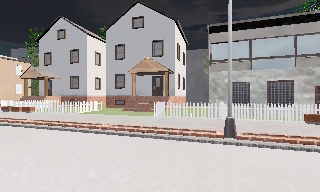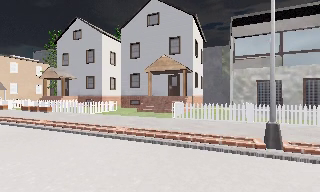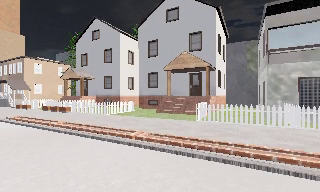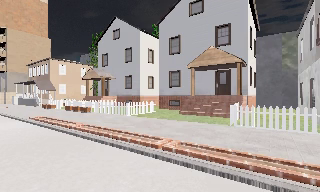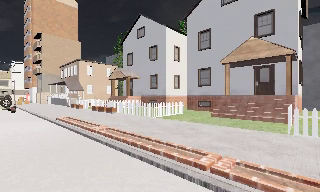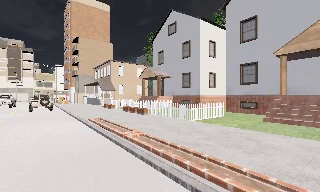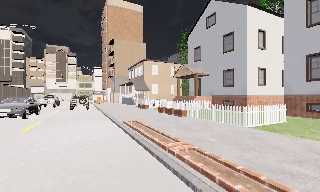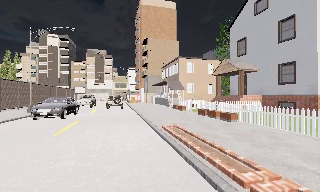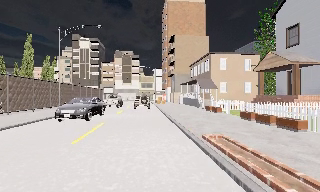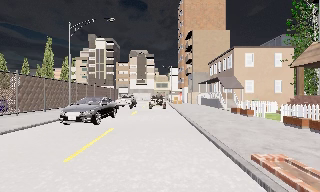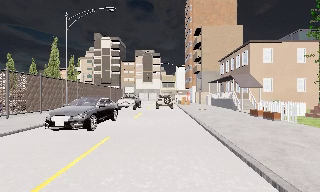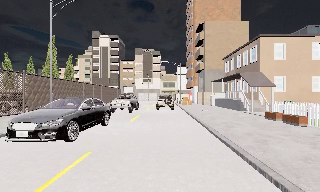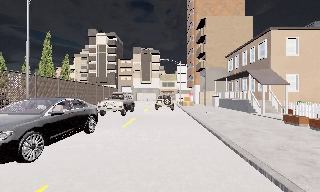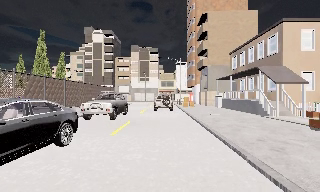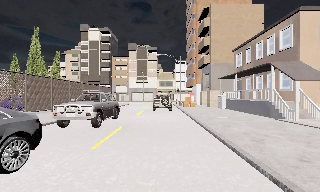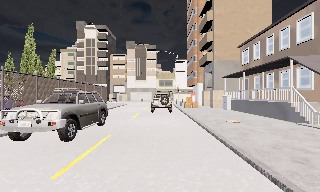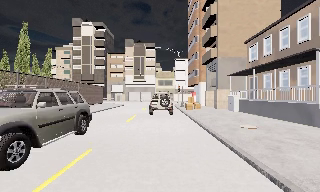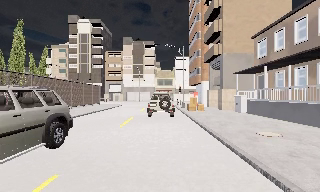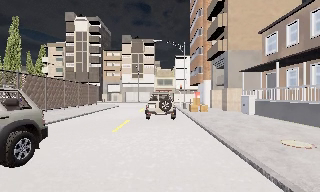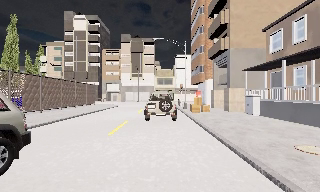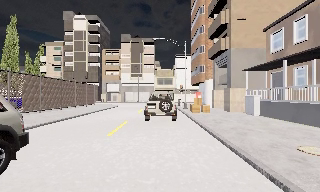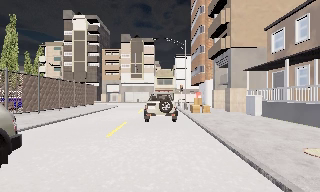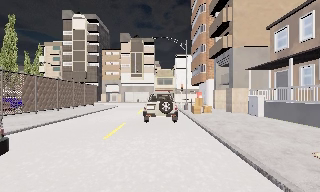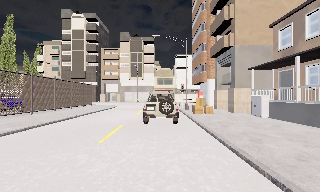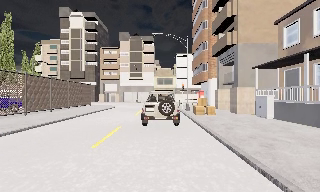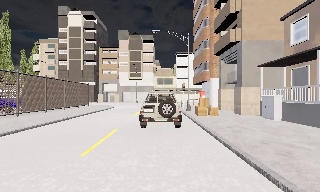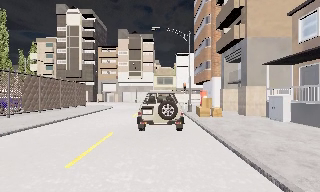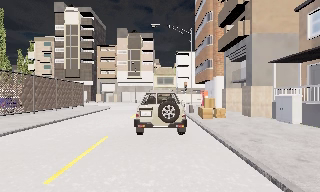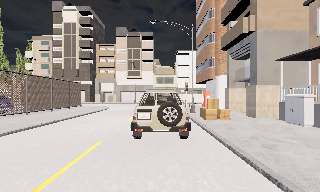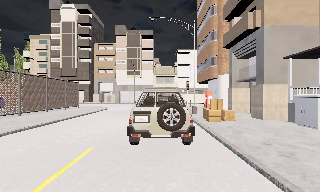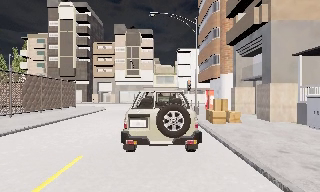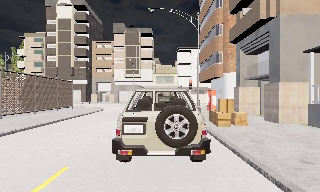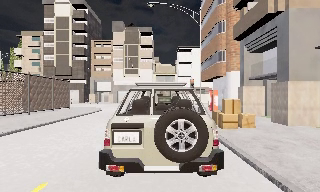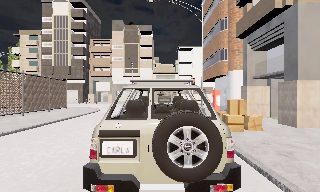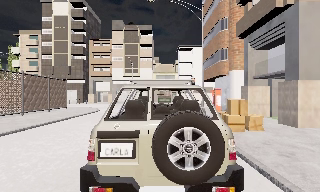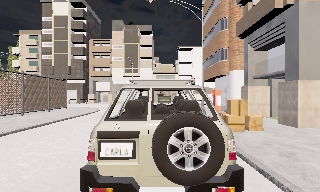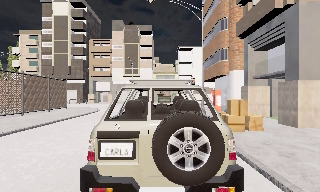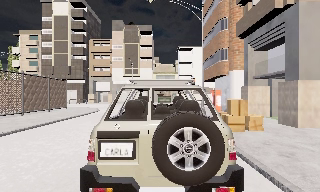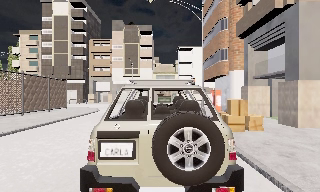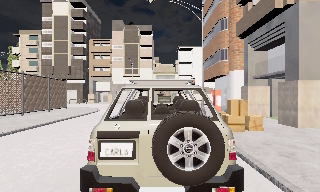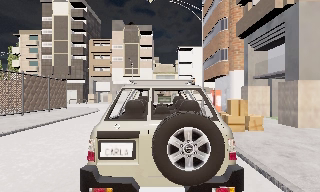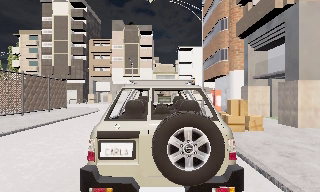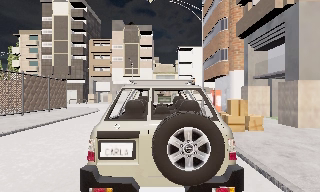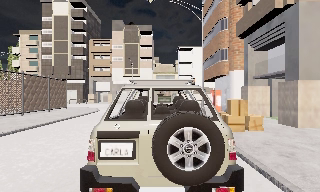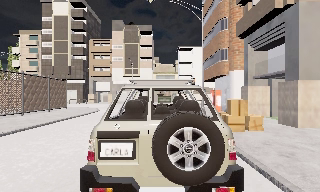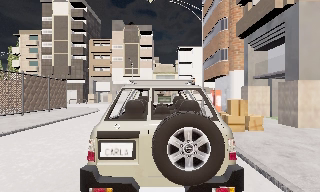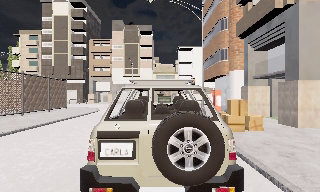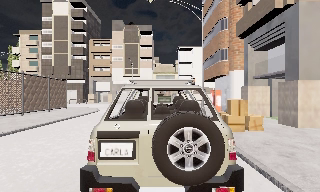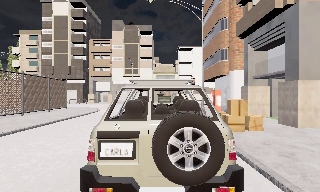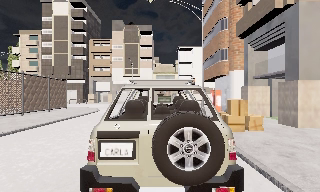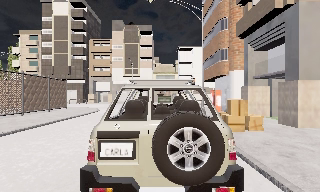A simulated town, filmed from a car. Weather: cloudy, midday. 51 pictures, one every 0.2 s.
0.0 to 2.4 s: The scene slides to the right, as the camera pans about 75 degrees to its left. It travels forward, about 17 m.
2.4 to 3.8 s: The camera travels forward, about 10 m, so what stands in front looms larger. It loses speed.
3.8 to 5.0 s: The camera travels forward, about 2 m, so what stands in front looms larger. It gains speed.
5.0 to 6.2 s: The camera travels forward, about 4 m, so what stands in front looms larger.
6.2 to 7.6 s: The camera travels forward, about 1 m, so what stands in front looms larger. It loses speed.
7.6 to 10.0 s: The camera keeps its place and its aim.
The film runs forward here.
